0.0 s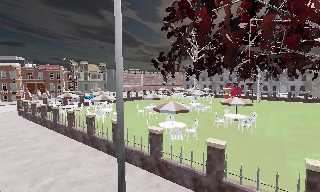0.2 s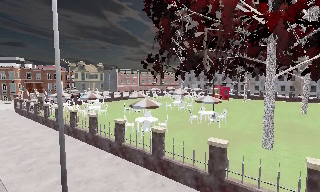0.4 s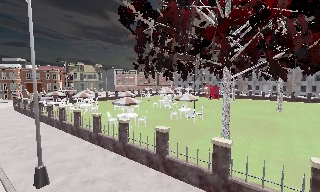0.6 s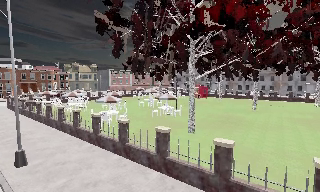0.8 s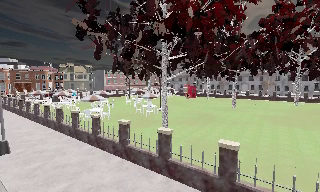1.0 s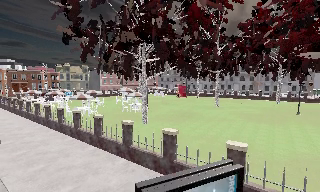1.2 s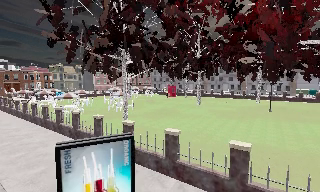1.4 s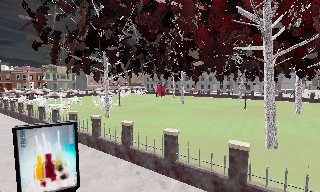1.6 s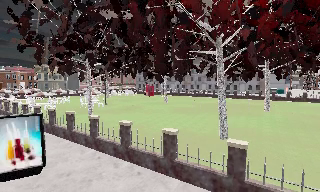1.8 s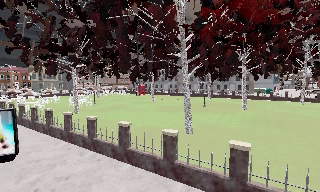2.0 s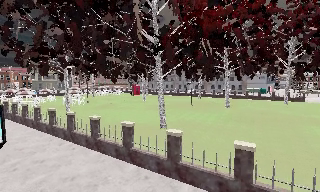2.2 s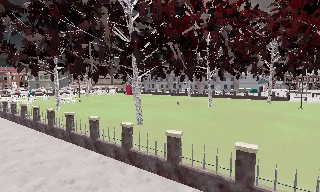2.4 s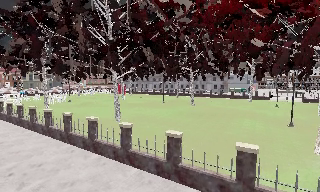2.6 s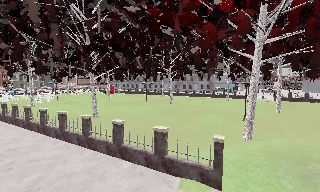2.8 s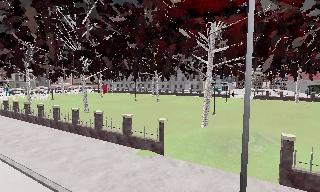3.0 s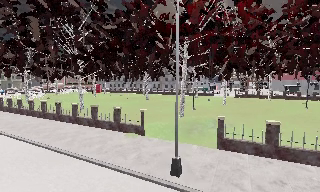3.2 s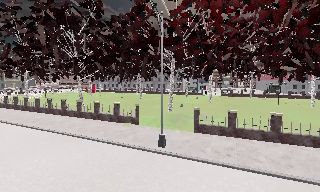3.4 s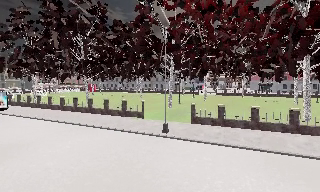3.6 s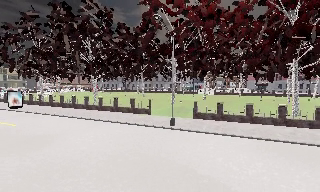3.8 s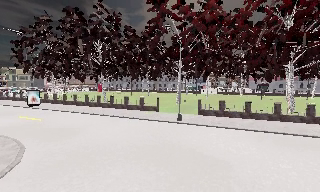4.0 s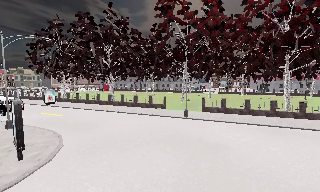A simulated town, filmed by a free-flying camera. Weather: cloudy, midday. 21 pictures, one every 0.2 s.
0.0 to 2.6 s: The camera travels to its right and backward, about 30 m, so close, fixed things drift to the left.
2.6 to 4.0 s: The camera travels backward, about 16 m, so what stands in front gets smaller.
The film runs backward here.
